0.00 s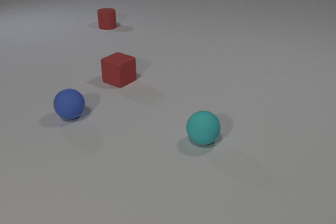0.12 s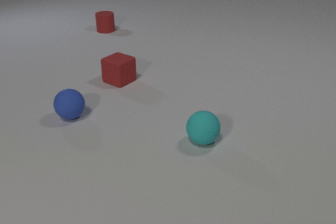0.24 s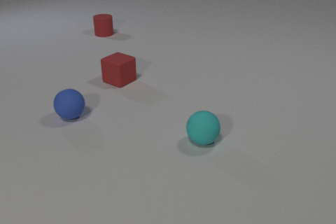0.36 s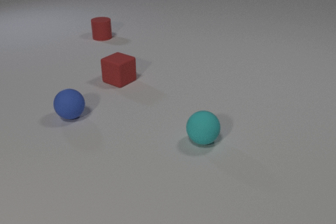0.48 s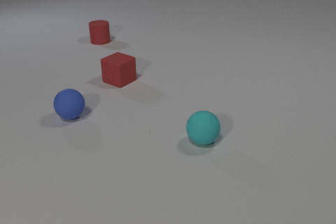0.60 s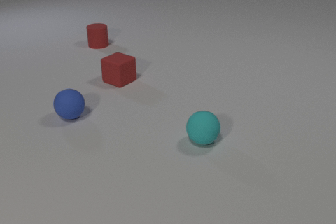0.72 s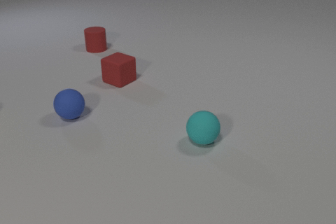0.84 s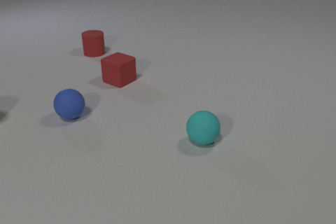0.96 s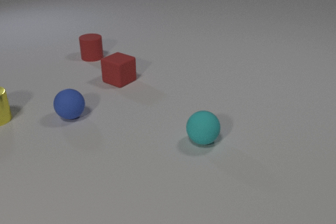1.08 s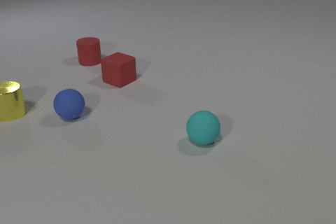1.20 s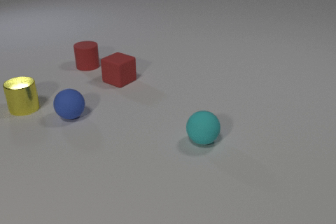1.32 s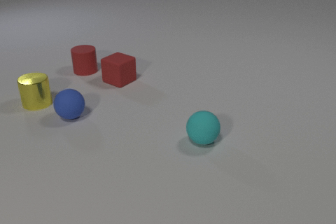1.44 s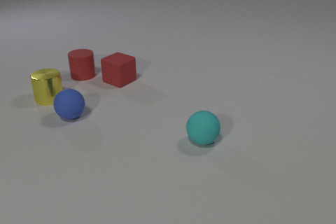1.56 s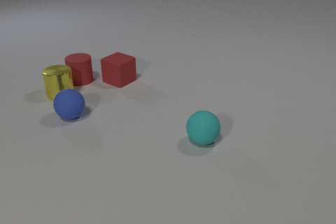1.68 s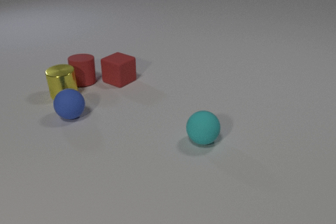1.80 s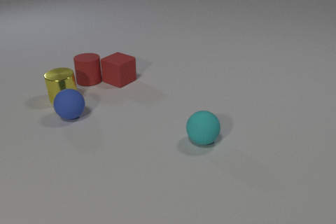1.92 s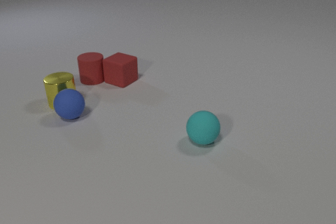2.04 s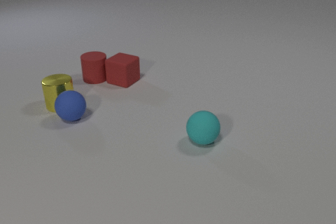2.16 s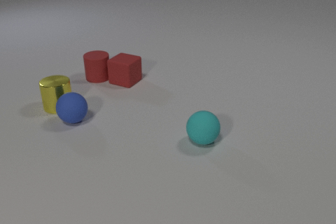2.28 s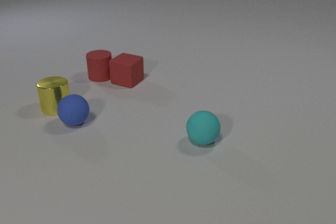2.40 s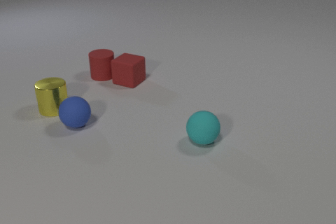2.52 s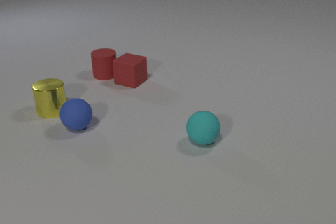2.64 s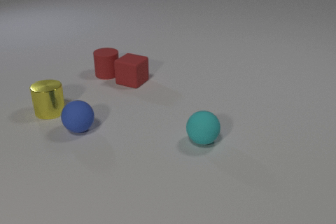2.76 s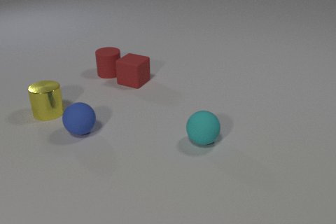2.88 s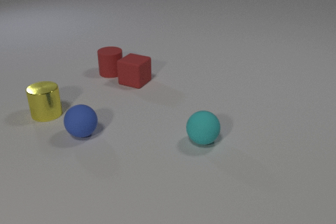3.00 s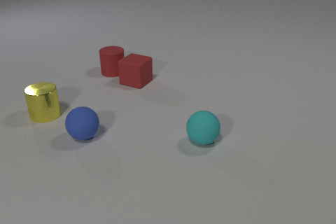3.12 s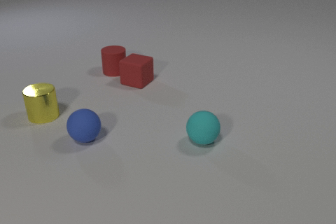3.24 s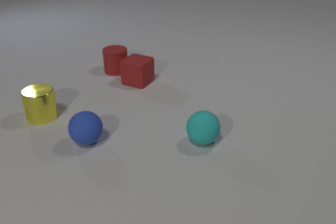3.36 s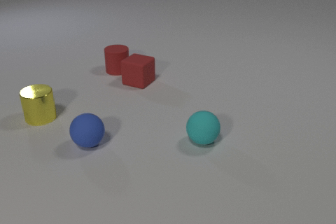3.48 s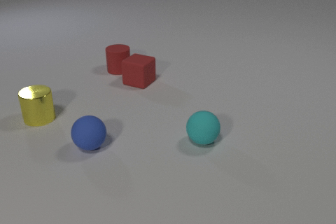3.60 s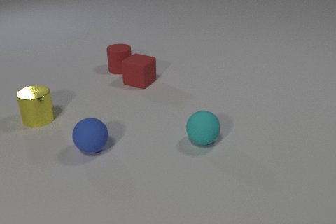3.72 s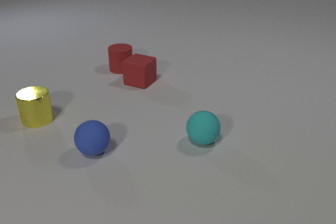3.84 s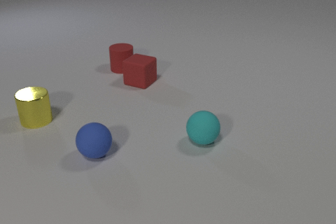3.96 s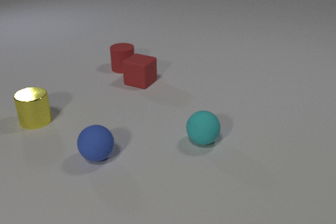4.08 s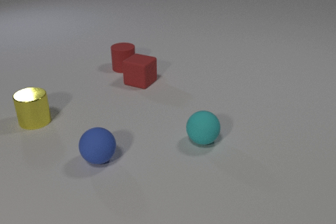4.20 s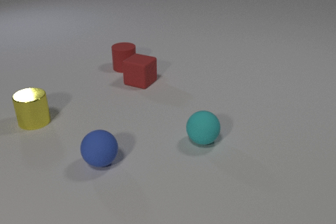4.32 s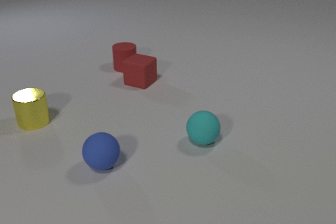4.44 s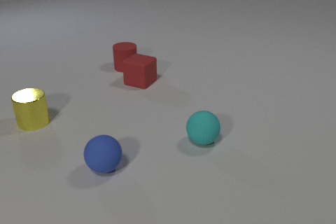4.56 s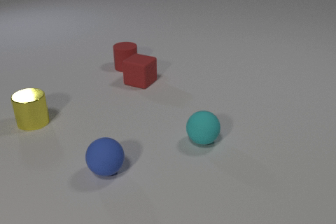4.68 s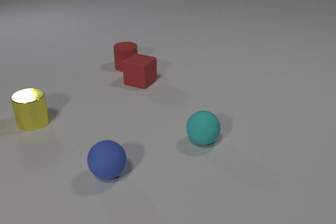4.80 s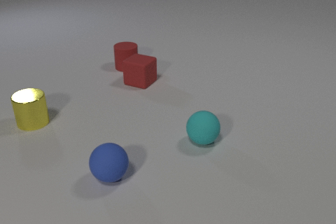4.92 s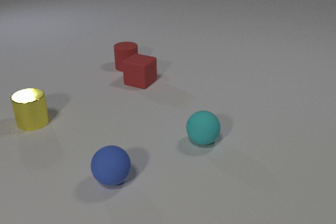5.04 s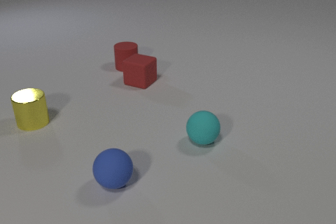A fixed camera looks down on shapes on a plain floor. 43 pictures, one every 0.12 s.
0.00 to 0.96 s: The yellow metal cylinder comes in at the left edge, slides to the right. The red rubber cylinder slides toward the camera.
0.96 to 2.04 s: The yellow metal cylinder slides to the right. The red rubber cylinder slides toward the camera. The yellow metal cylinder and the red rubber cylinder collide. The red rubber cylinder and the red rubber cube collide. The yellow metal cylinder and the blue rubber sphere collide.
2.04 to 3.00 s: The yellow metal cylinder slides toward the camera and to the left. The red rubber cylinder slides to the right and away from the camera. The blue rubber sphere rolls toward the camera. The red rubber cube slides to the right.
3.00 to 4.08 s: The yellow metal cylinder slides to the left and toward the camera. The red rubber cylinder slides to the right and away from the camera. The blue rubber sphere rolls toward the camera.
4.08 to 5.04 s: The blue rubber sphere rolls toward the camera.
How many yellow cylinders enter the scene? 1.
What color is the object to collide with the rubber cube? red.
How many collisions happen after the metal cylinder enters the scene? 3.
